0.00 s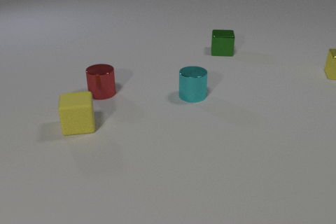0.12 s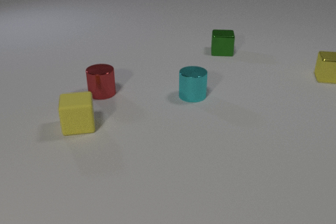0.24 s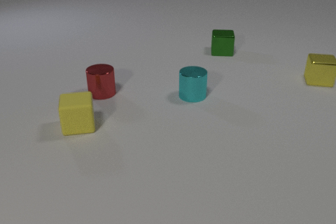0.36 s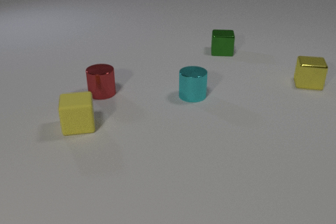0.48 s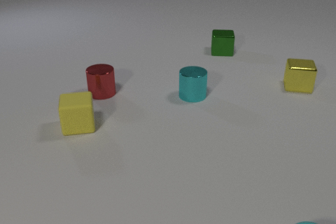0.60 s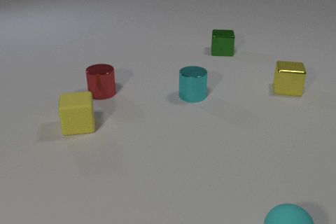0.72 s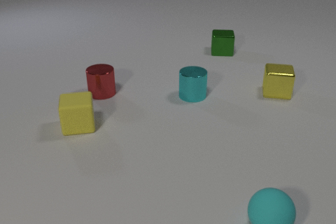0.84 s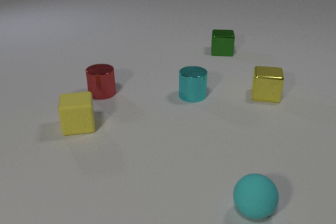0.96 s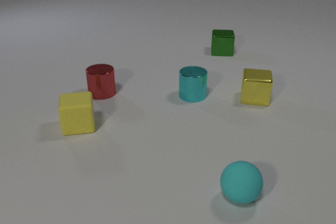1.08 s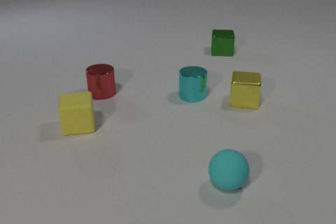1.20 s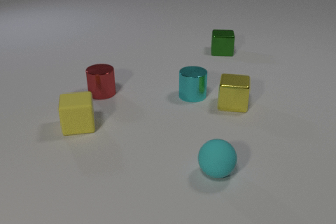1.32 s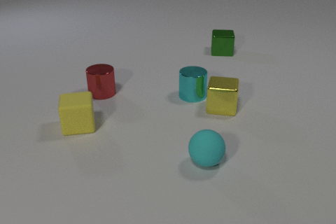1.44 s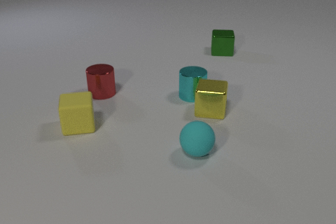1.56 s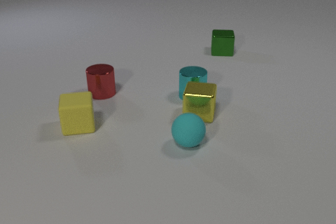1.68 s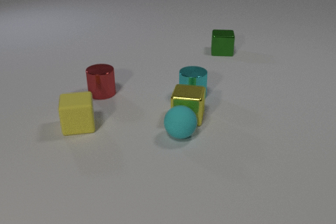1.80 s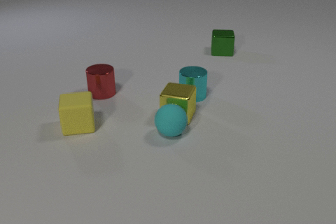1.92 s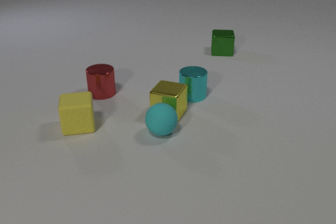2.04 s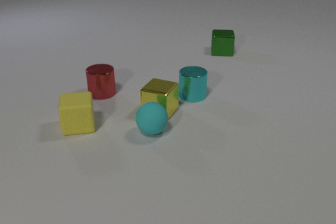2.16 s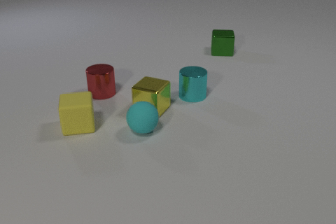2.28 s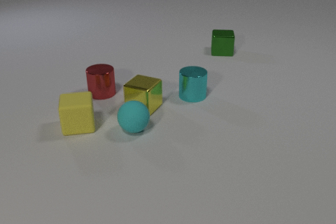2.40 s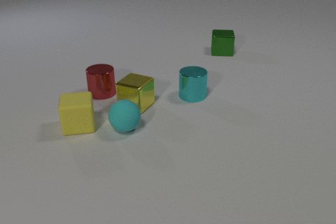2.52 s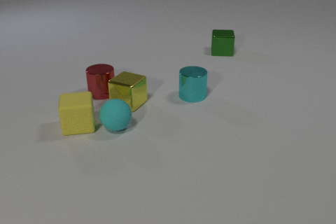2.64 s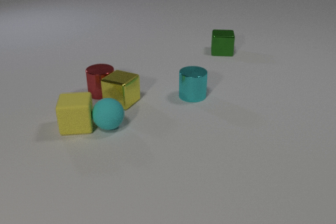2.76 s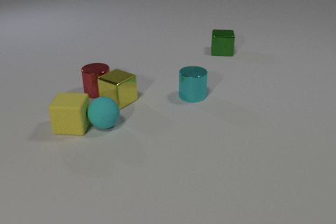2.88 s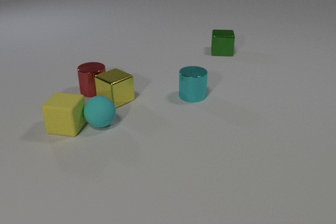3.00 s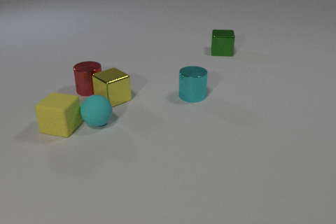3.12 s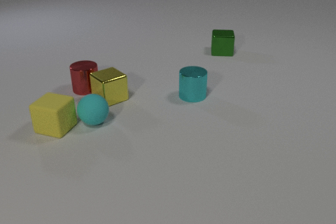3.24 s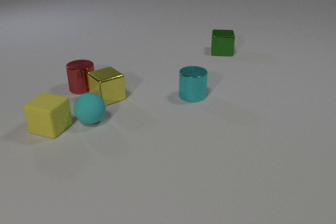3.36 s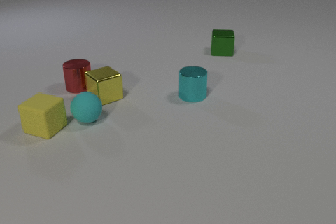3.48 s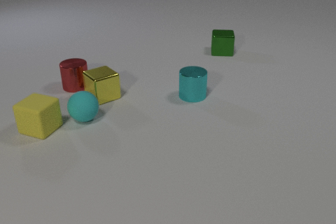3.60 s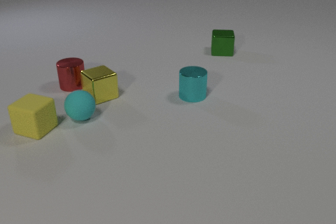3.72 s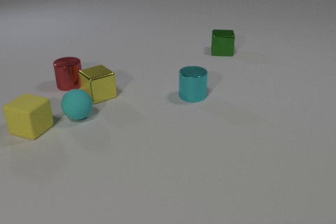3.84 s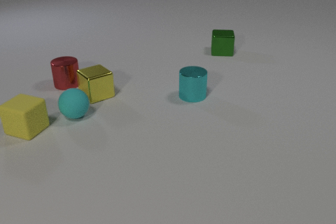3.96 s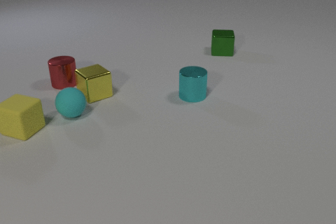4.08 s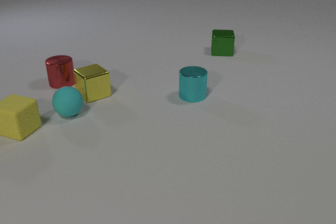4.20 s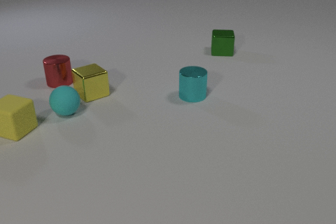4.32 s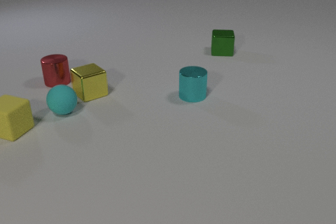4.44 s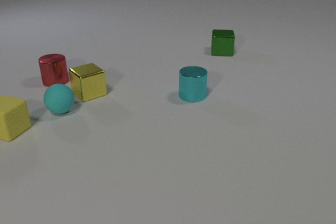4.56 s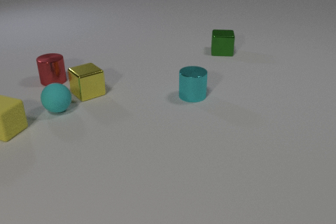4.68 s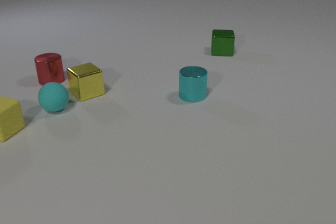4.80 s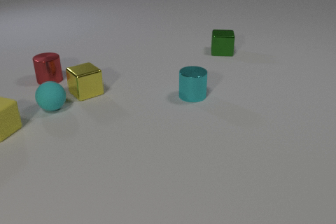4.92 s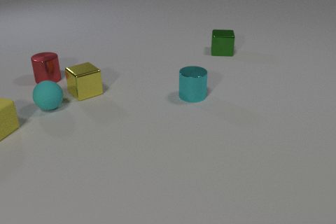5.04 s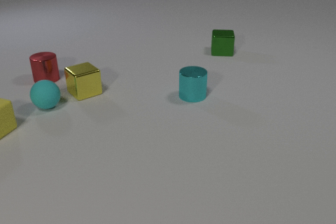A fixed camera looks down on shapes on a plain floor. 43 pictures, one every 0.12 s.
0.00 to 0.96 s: The yellow metal cube slides toward the camera and to the left. The cyan rubber sphere comes in at the bottom edge, rolls away from the camera and to the left.
0.96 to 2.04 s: The yellow metal cube slides to the left. The cyan rubber sphere rolls away from the camera and to the left. The yellow metal cube and the cyan rubber sphere collide.
2.04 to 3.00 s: The yellow metal cube slides to the left and away from the camera, spins clockwise seen from above by about 30 degrees, its near face sliding to the left. The cyan rubber sphere rolls to the left. The red metal cylinder slides to the left and away from the camera. The yellow rubber cube slides to the left, spins clockwise seen from above by about 30 degrees, its near face sliding to the left. The cyan rubber sphere and the yellow rubber cube collide. The yellow metal cube and the red metal cylinder collide.
3.00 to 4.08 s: The yellow metal cube slides to the left and away from the camera. The cyan rubber sphere rolls to the left and away from the camera. The red metal cylinder slides to the left and away from the camera. The yellow rubber cube slides to the left.
4.08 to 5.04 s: The yellow metal cube slides to the left and away from the camera. The cyan rubber sphere rolls away from the camera and to the left. The red metal cylinder slides to the left and away from the camera. The yellow rubber cube slides to the left.
Are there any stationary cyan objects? yes.
What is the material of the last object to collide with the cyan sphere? rubber.
How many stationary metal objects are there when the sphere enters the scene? 3.
